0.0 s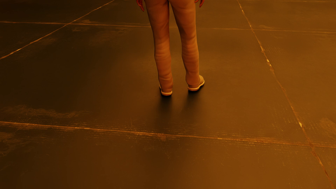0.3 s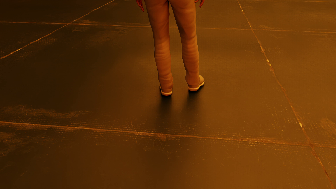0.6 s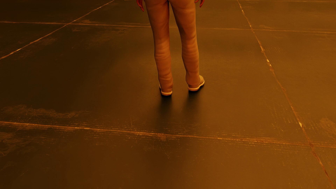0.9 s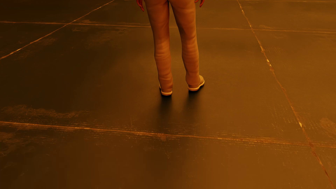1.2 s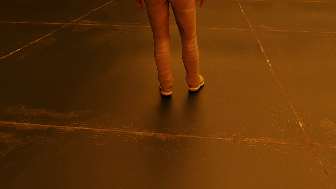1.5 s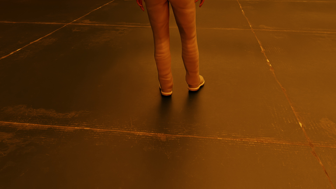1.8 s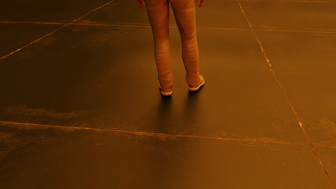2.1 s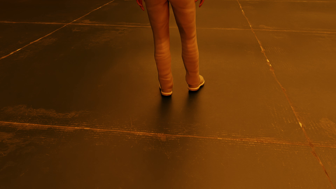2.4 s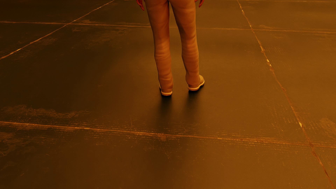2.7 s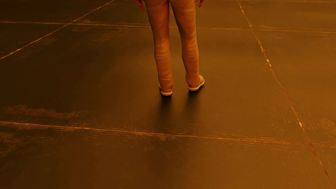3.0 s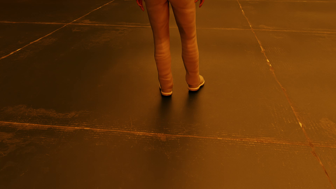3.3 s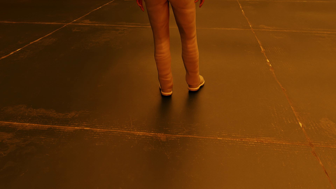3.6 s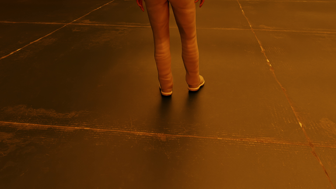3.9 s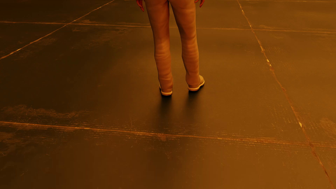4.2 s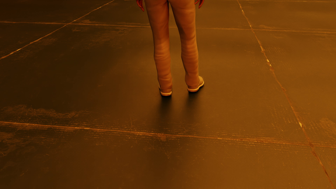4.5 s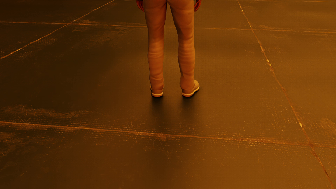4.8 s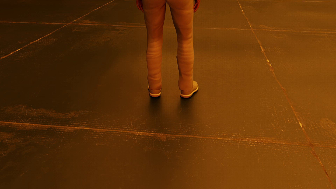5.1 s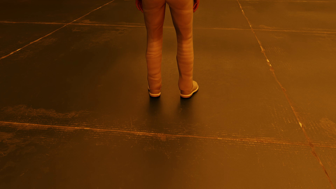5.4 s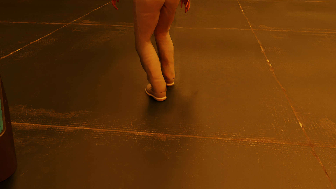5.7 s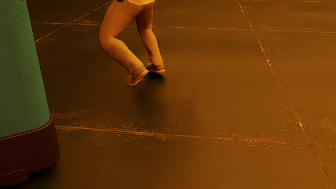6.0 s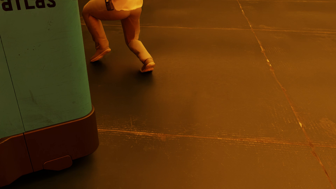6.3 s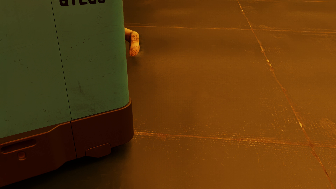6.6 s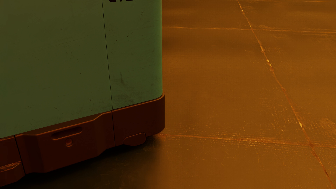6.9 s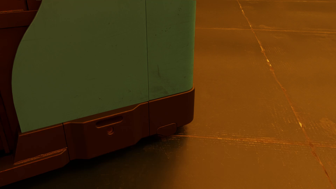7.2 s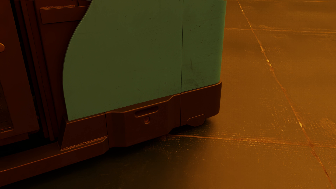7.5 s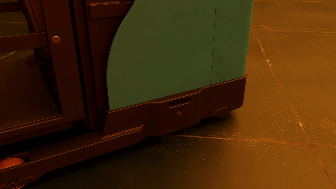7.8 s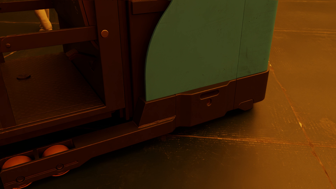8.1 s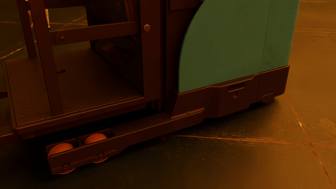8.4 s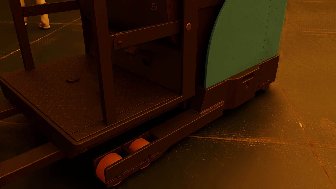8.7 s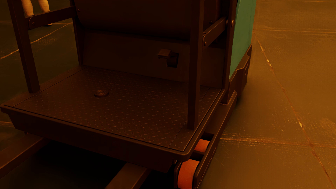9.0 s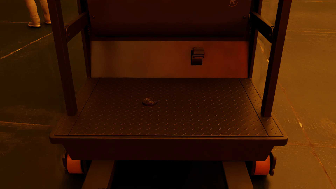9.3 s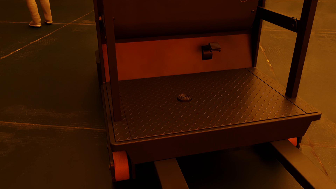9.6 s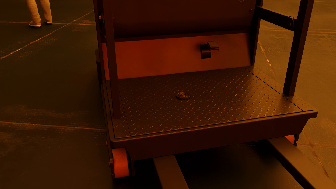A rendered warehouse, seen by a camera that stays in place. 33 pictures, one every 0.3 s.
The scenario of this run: Near miss between a forklift and a person.
